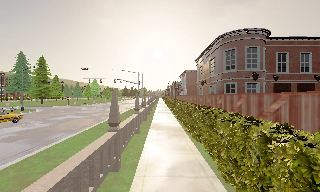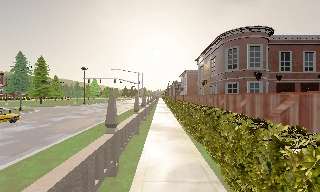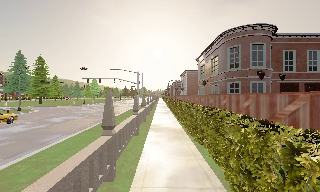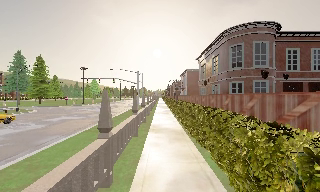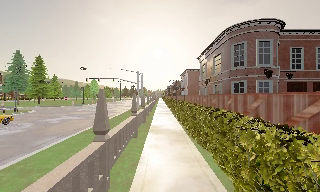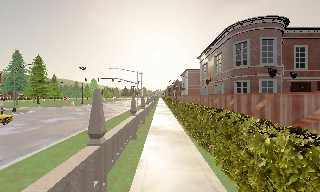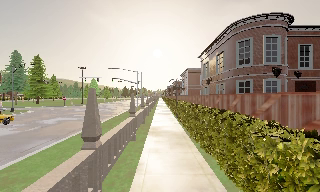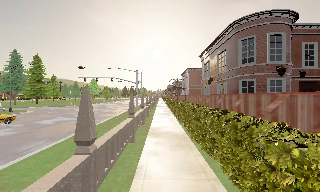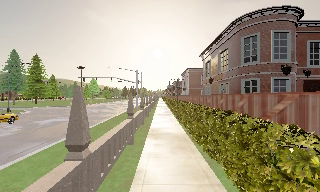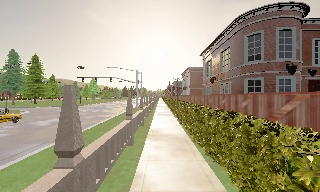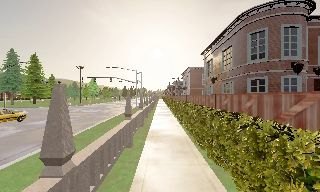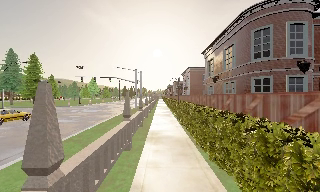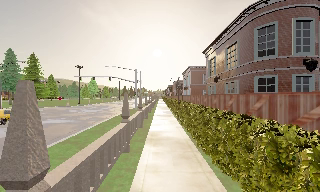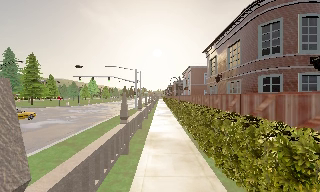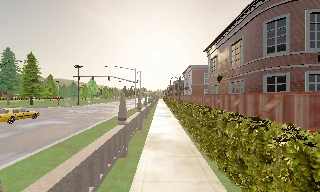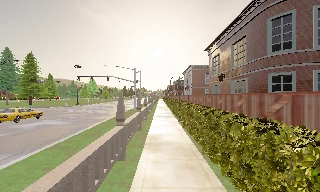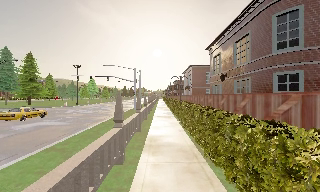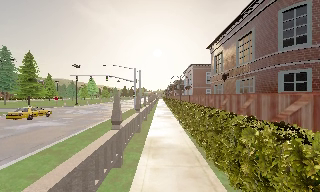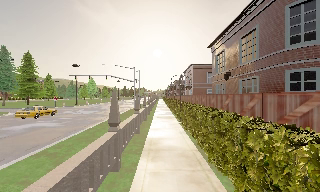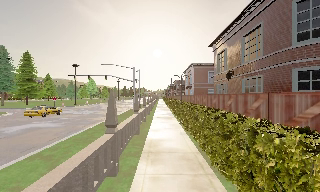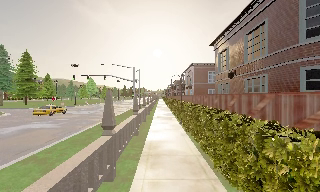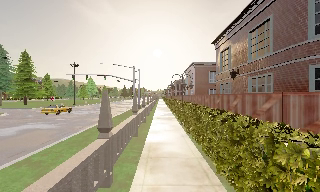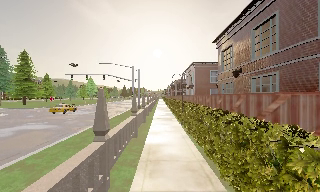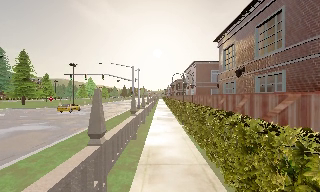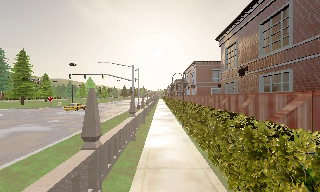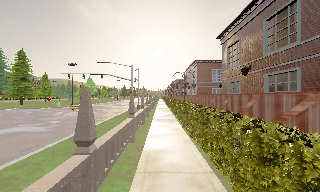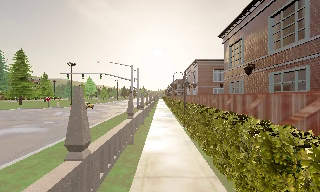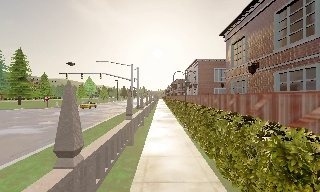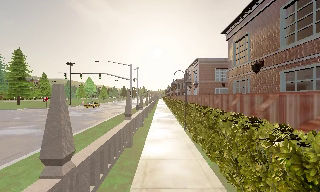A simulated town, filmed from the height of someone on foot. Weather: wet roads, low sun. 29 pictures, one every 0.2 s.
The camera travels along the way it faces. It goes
forward.
0.0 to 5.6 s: The camera travels forward, about 9 m, so what stands in front looms larger.
The film runs forward here.
